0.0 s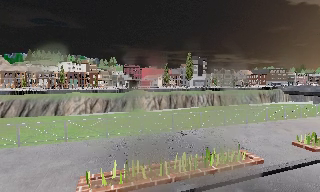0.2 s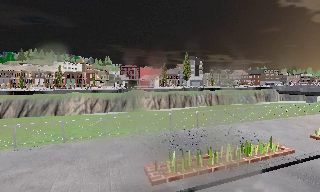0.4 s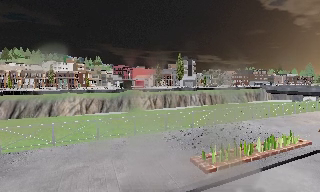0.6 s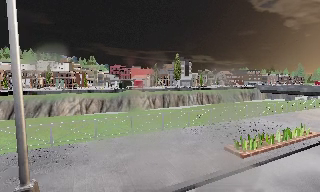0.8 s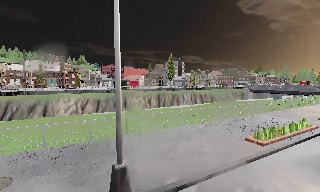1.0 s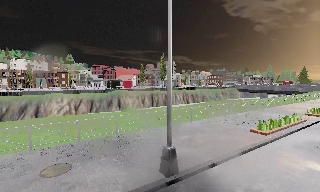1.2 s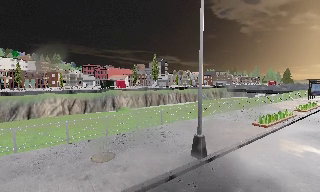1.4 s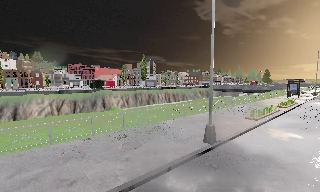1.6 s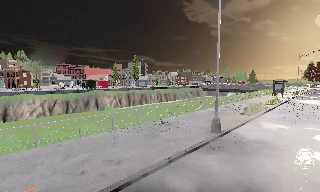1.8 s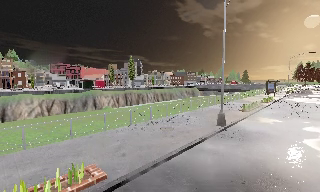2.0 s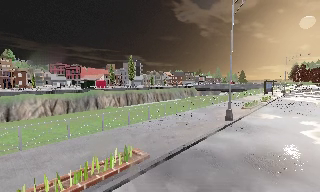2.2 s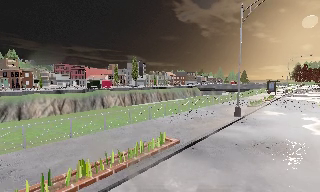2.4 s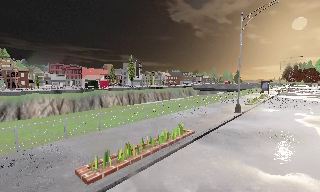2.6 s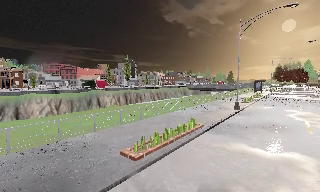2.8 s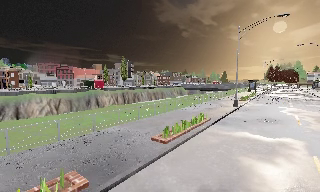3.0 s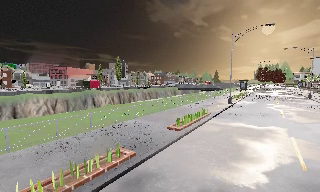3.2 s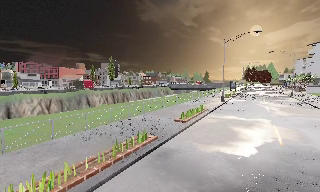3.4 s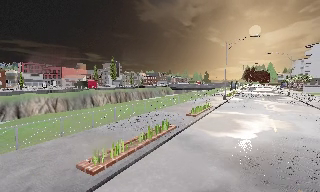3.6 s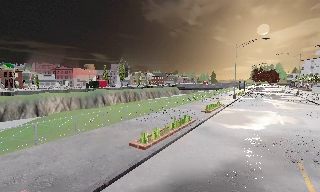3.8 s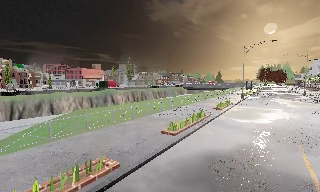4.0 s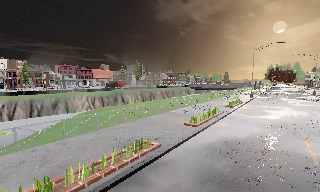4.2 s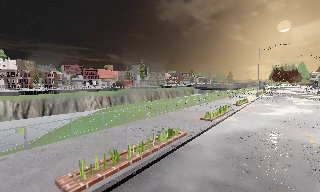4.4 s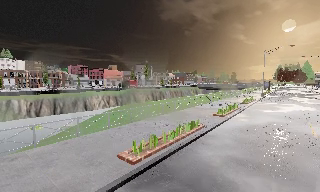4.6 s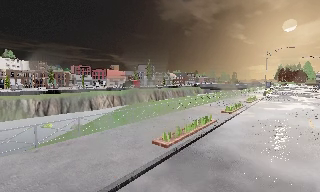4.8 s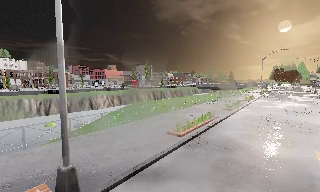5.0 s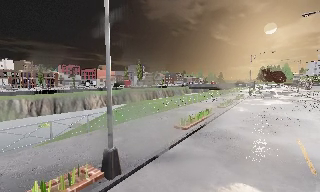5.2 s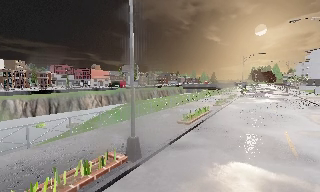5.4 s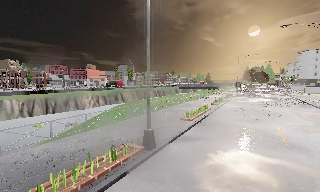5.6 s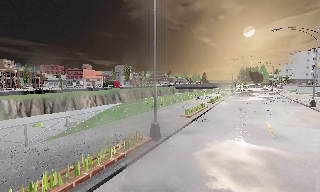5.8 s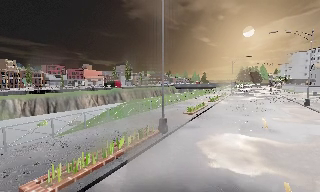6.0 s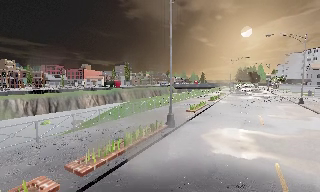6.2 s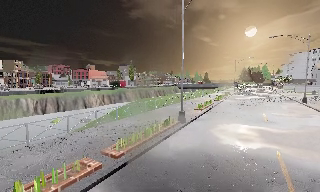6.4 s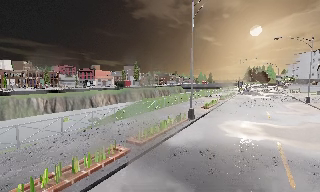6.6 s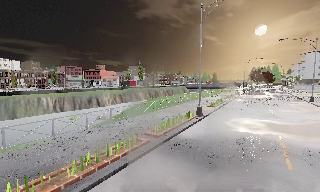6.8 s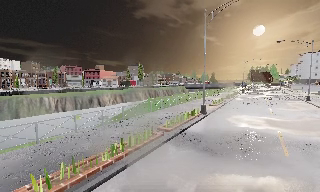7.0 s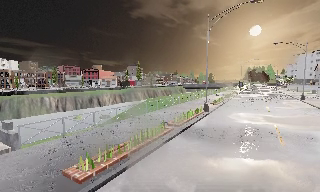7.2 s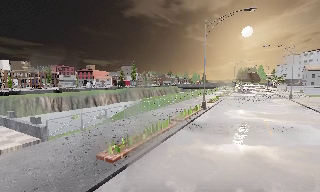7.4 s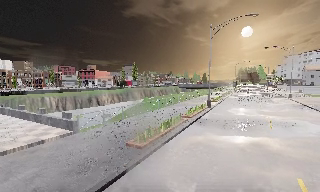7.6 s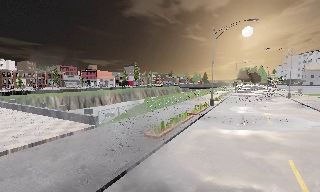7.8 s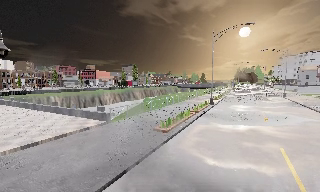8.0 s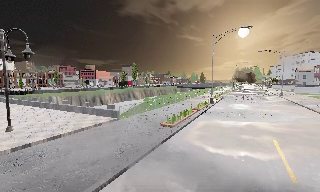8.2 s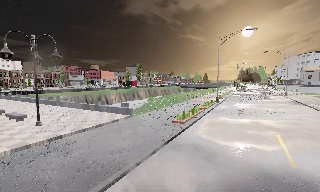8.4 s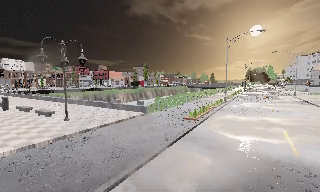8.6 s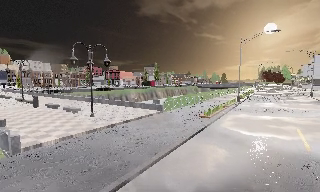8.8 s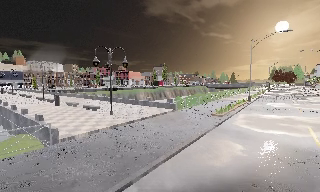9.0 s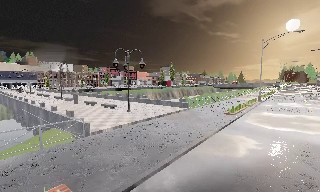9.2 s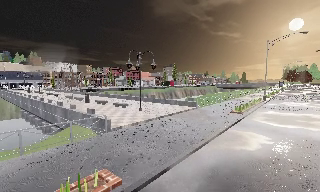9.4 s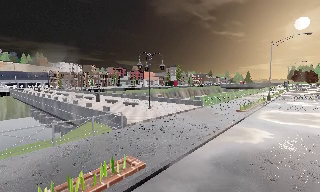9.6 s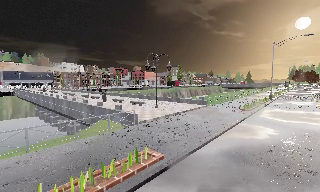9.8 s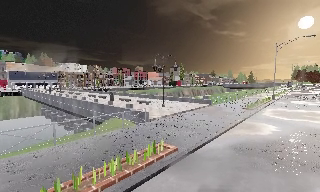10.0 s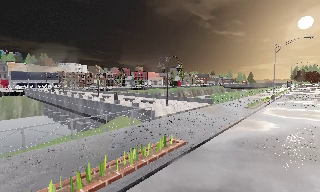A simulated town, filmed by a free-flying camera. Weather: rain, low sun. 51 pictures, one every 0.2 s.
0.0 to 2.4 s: The camera pans to its right, which is clockwise from overhead, by about 30 degrees. It travels to its left and backward, about 19 m, so close, fixed things drift to the right.
2.4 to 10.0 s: The camera travels backward and to its left, about 45 m, so what stands in front gets smaller. It loses speed.
The film runs forward here.
